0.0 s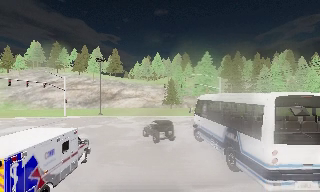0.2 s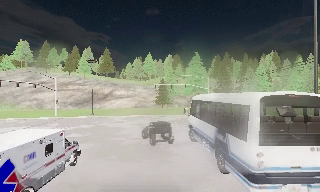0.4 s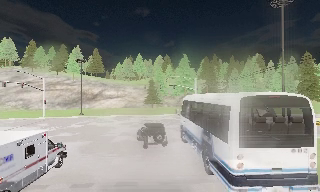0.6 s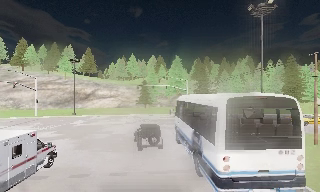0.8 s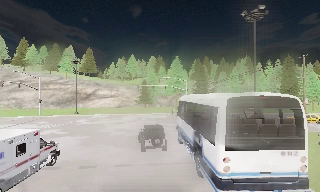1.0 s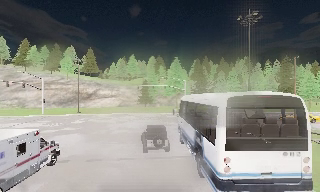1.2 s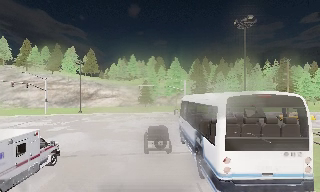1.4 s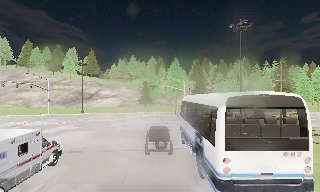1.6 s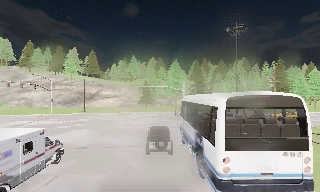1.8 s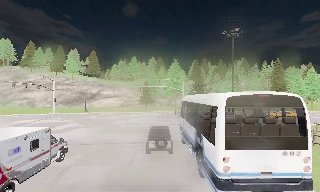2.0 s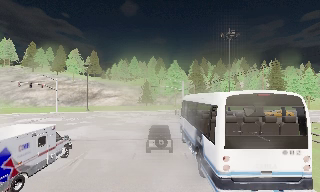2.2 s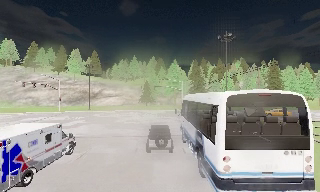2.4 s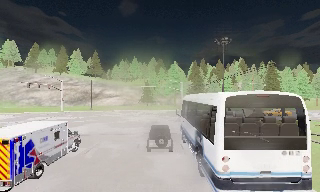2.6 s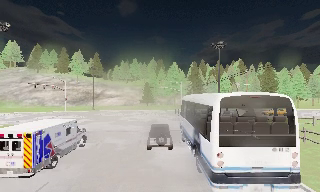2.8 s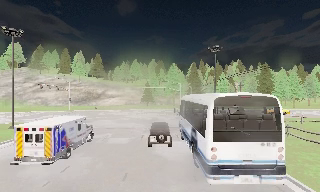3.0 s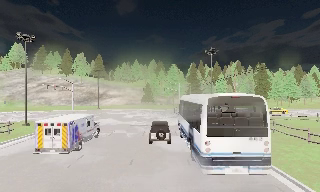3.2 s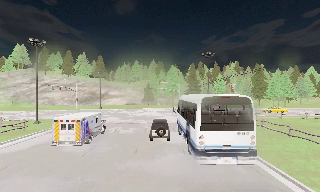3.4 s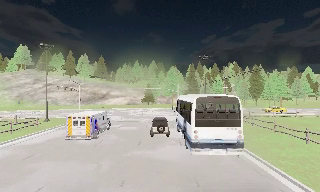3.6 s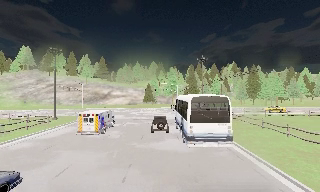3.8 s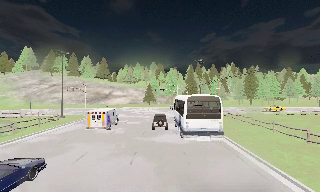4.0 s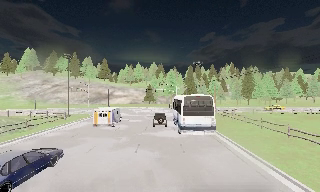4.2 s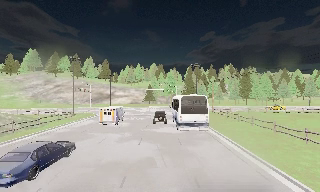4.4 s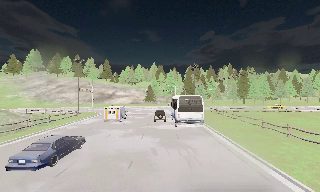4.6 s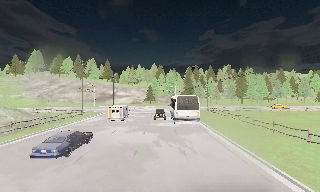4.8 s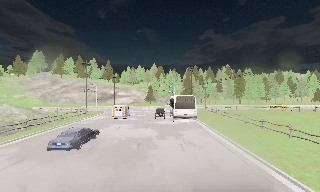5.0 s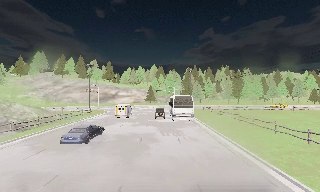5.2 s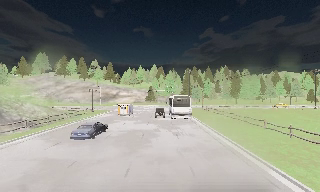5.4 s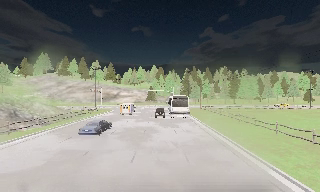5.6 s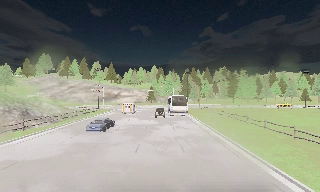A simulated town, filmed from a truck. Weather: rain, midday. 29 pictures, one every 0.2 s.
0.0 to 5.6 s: The camera travels backward, about 40 m, so what stands in front gets smaller. It gains speed.
The film runs backward here.
